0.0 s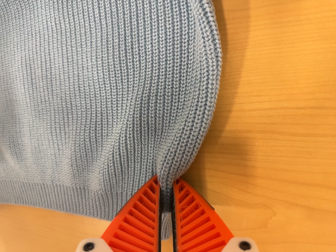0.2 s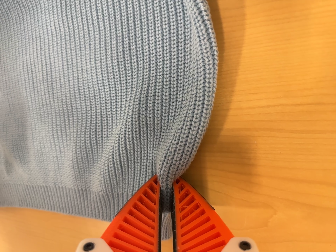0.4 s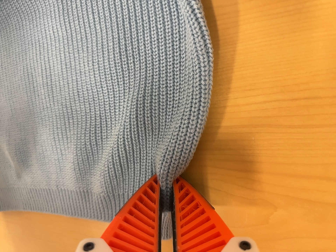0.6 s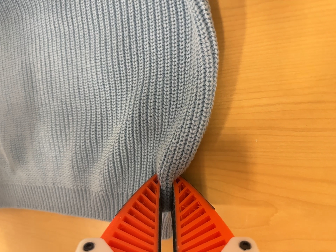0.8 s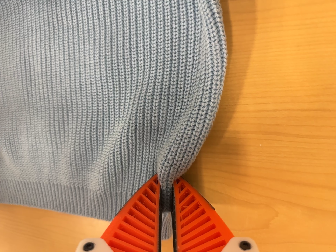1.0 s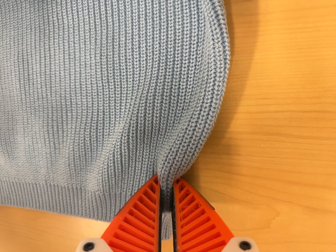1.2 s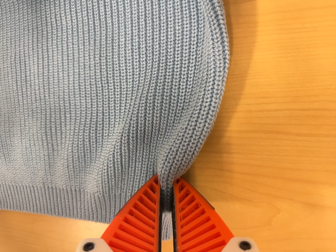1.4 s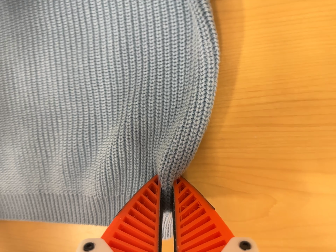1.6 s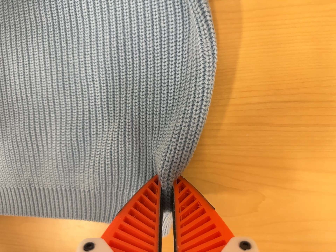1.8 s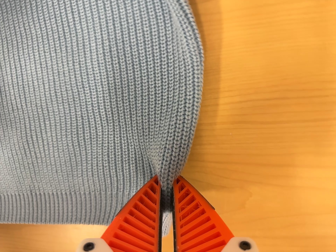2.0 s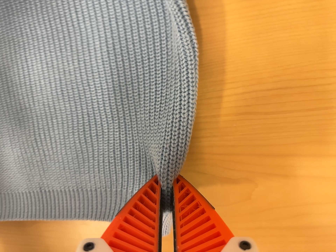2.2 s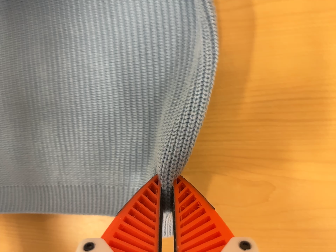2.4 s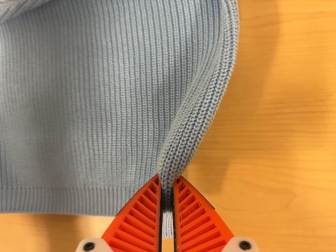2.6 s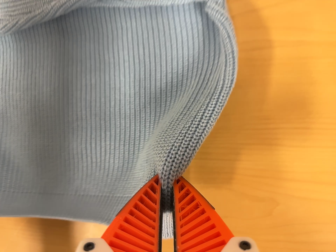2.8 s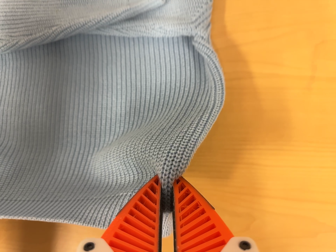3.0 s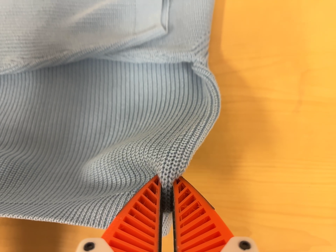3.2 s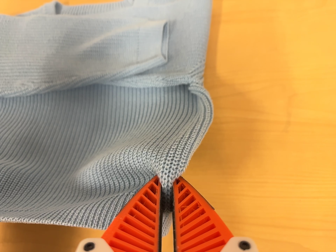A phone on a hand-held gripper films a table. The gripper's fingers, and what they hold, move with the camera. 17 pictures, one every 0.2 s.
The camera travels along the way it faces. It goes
backward.
The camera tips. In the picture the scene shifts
downward.
0.0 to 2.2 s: The camera travels to its left, about 6 cm.
2.2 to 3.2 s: The camera pans to its right by about 10 degrees. It travels backward and to its left, about 12 cm, so what stands in front gets smaller. Its aim tips toward the top of its view by about 25 degrees, and the scene shifts downward.
The film runs forward here.
